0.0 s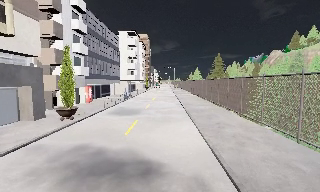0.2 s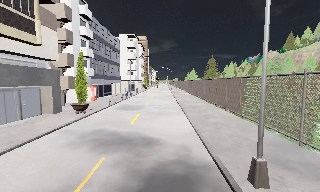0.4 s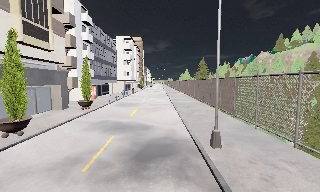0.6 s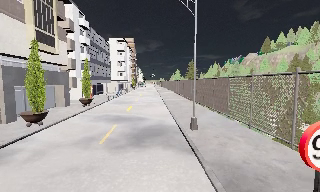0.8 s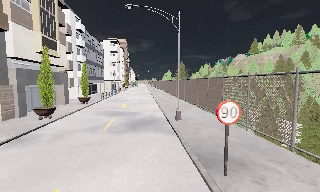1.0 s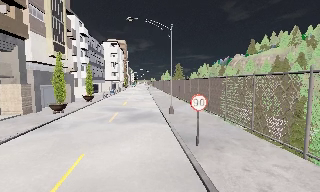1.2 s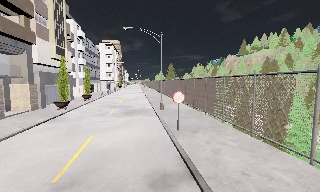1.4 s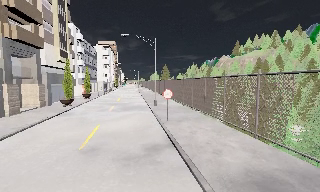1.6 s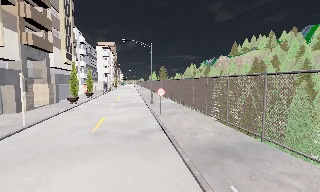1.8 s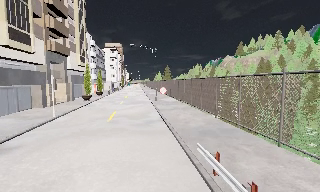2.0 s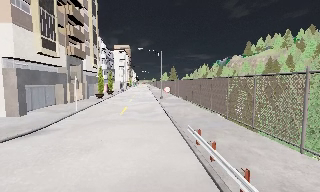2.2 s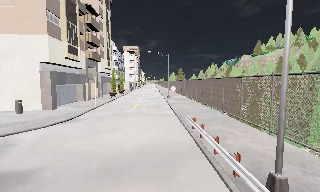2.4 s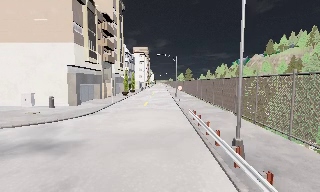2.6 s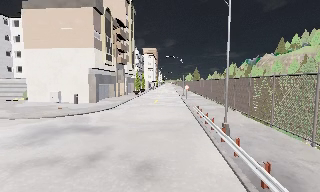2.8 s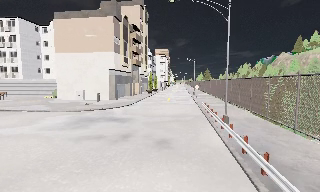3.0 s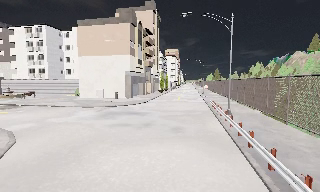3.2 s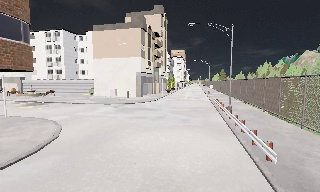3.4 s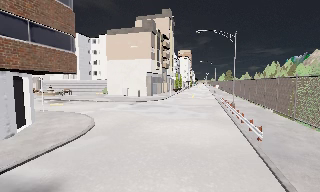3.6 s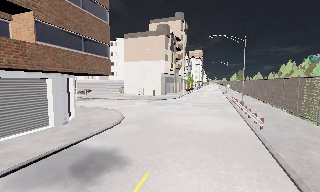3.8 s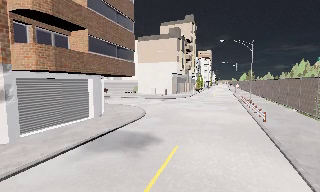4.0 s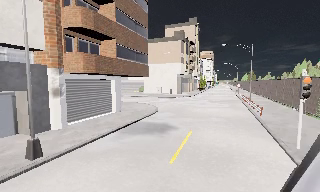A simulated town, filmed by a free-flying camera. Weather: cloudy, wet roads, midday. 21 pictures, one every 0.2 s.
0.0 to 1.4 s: The scene slides to the left, as the camera pans about 10 degrees to its right. It travels backward, about 16 m, so what stands in front gets smaller.
1.4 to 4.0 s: The camera pans to its left, which is counterclockwise from overhead, by about 30 degrees. It travels backward, about 30 m.
The film runs backward here.
